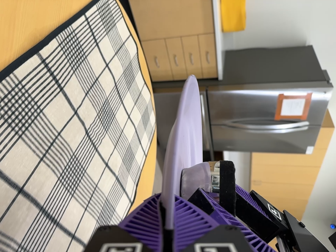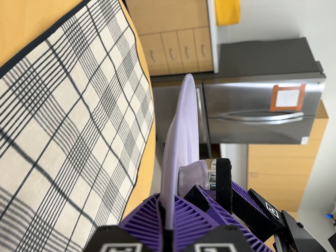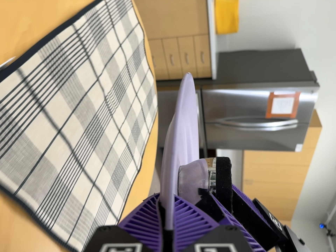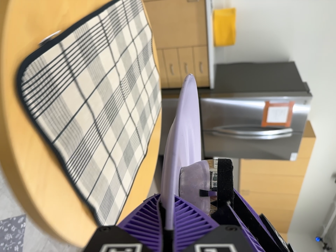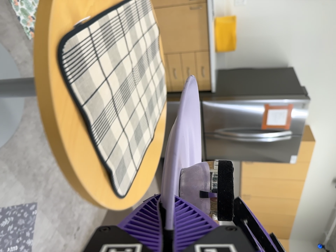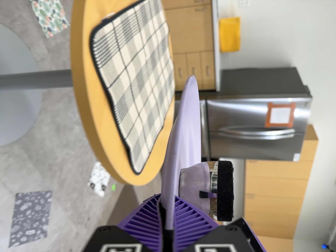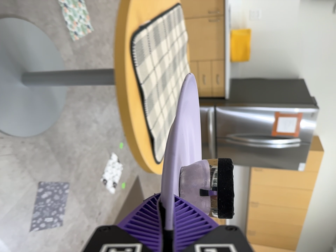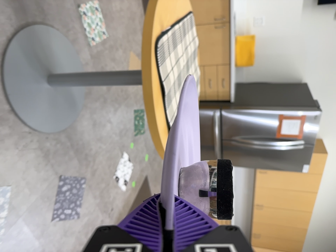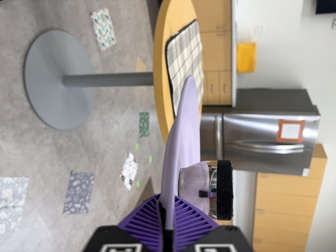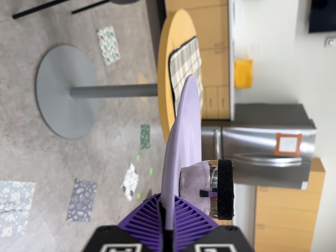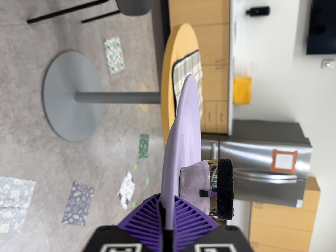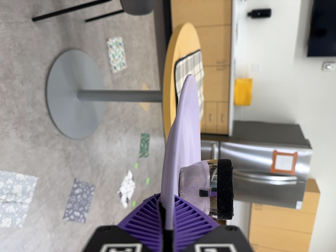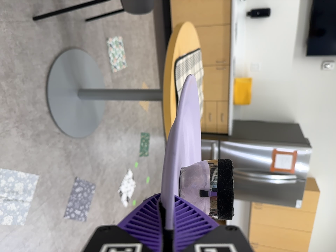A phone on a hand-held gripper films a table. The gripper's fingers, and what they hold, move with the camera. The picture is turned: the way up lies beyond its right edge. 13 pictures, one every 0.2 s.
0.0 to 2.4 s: The camera travels backward and toward the bottom of its view, about 100 cm, so what stands in front gets smaller. Its aim tips toward the top of its view by about 20 degrees. It rolls about its line of sight by about 10 degrees, and the scene rotates clockwise.
The film runs backward here.
